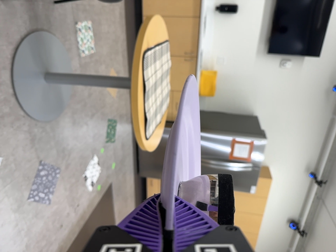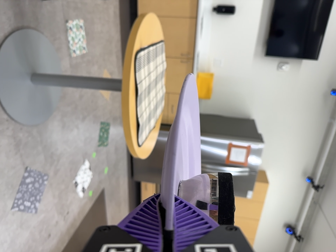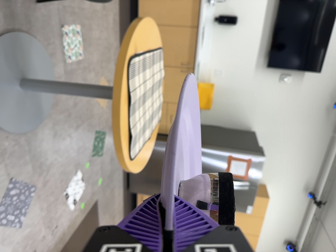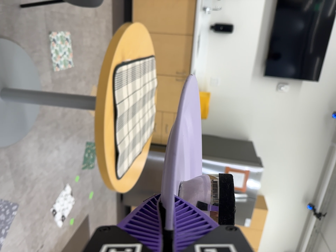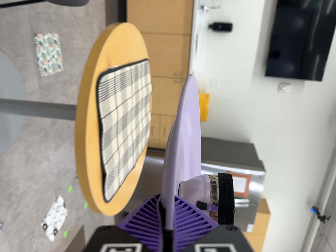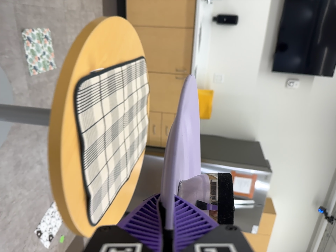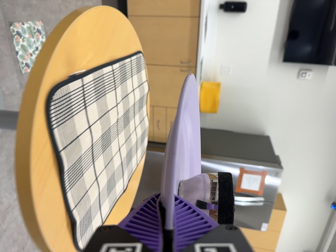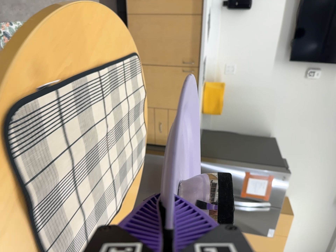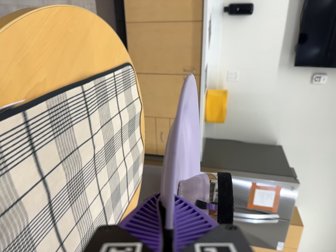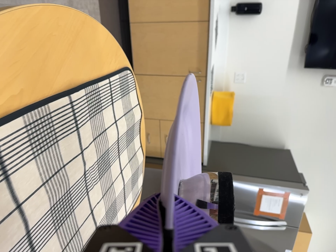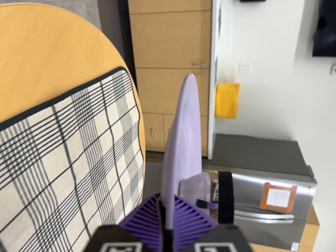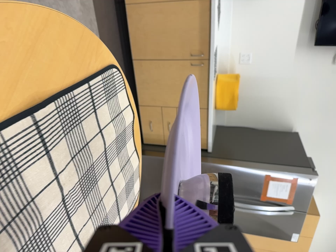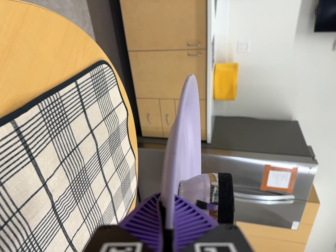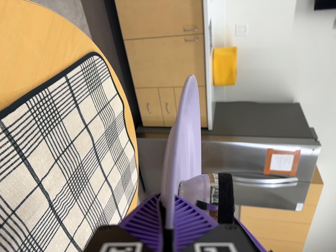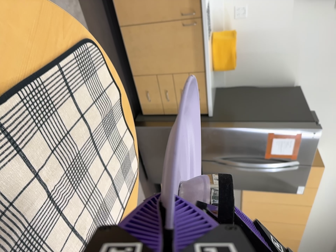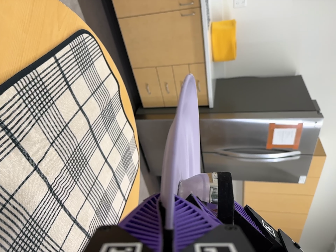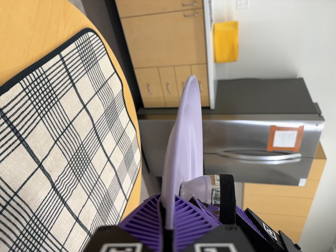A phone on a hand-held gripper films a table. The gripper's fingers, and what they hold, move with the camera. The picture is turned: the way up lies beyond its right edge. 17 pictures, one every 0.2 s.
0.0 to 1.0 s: The camera travels forward, about 60 cm, so what stands in front looms larger.
1.0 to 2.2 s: The camera travels forward and toward the top of its view, about 50 cm, so what stands in front looms larger.
2.2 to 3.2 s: The camera travels forward, about 6 cm, so what stands in front looms larger. Its aim tips toward the bottom of its view by about 10 degrees, and the scene shifts upward.
The film runs forward here.
